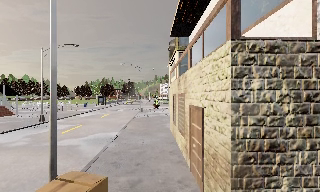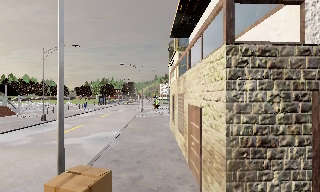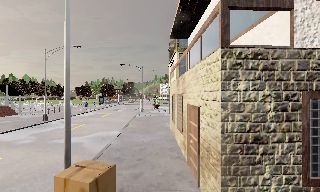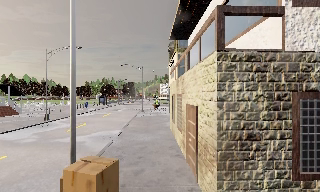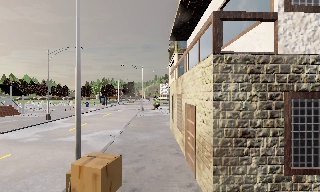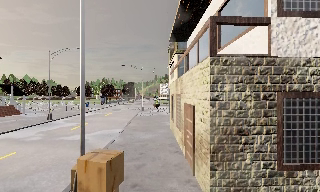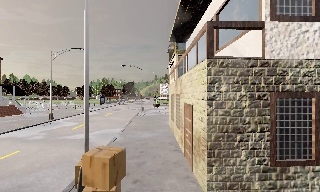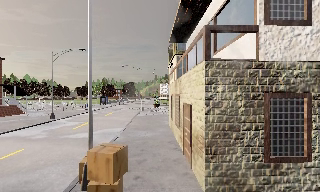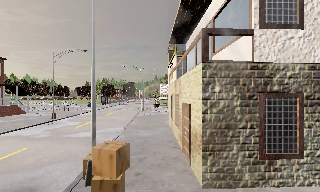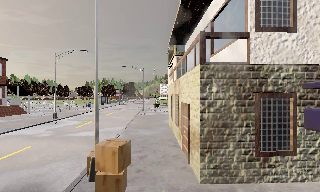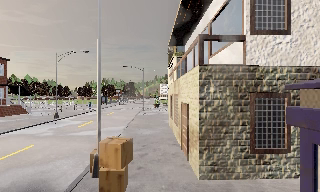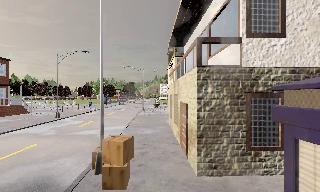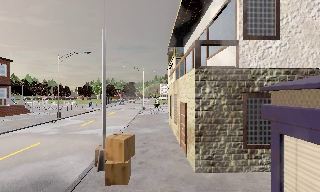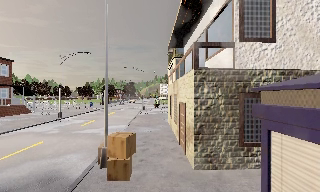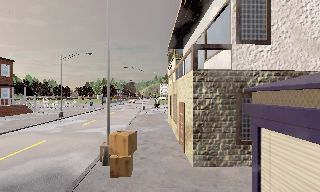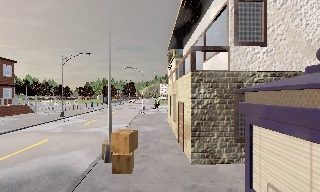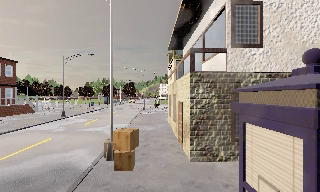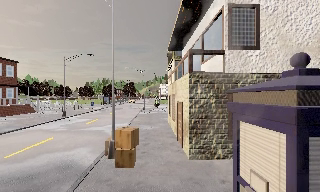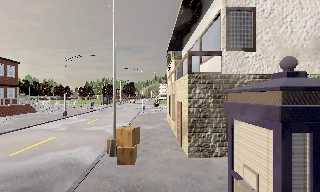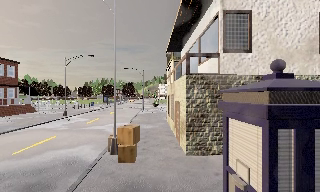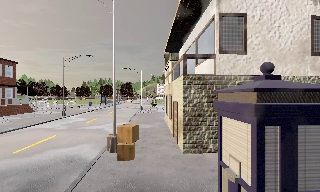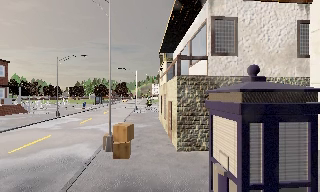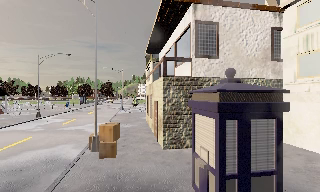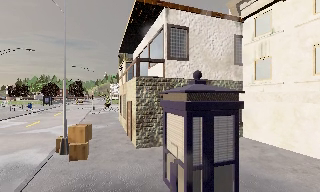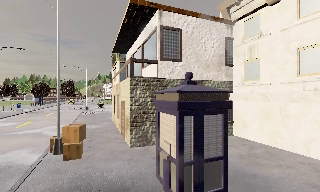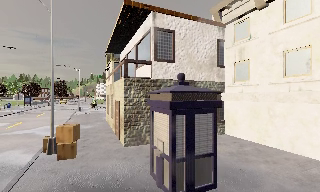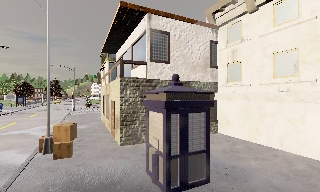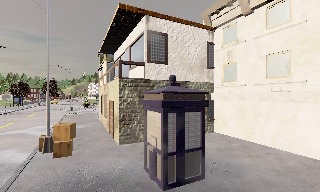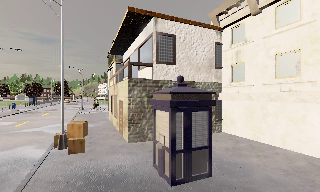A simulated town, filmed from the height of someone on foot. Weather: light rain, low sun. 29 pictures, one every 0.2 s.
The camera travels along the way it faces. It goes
backward.
0.0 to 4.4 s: The camera travels backward, about 5 m, so what stands in front gets smaller.
4.4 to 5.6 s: The camera pans to its right, which is clockwise from overhead, by about 15 degrees. It travels backward, about 1 m, so what stands in front gets smaller.
The film runs backward here.
